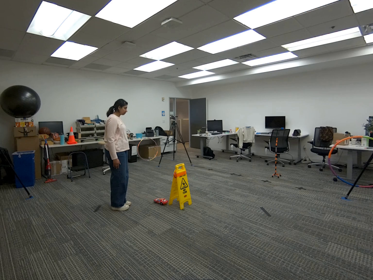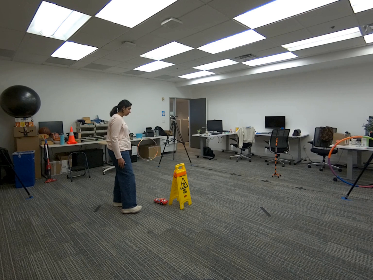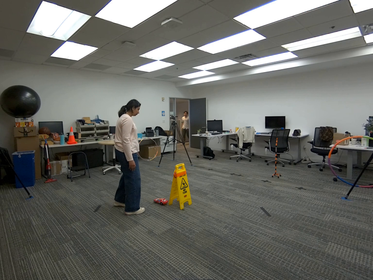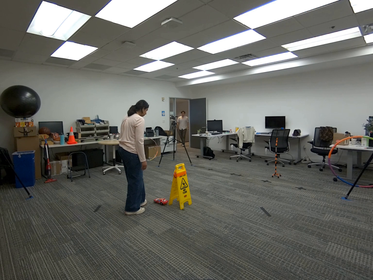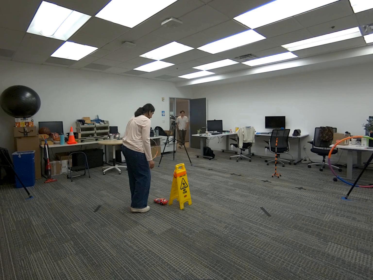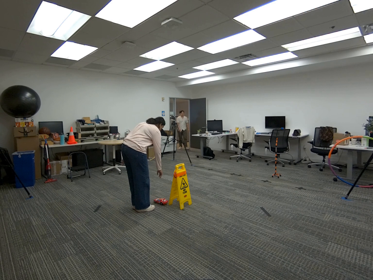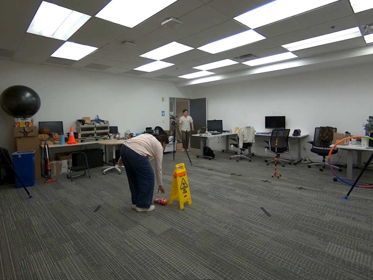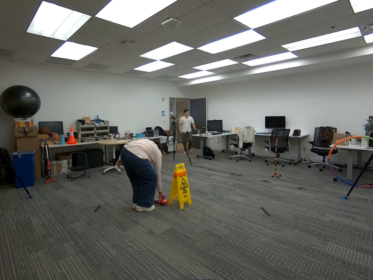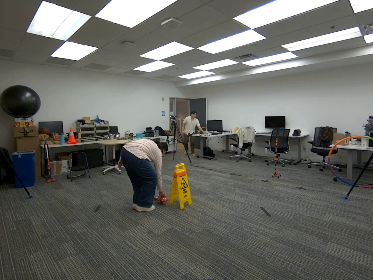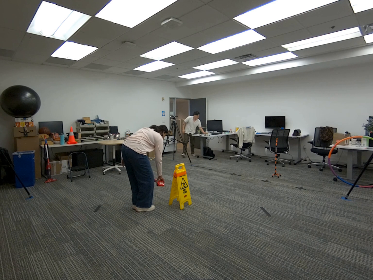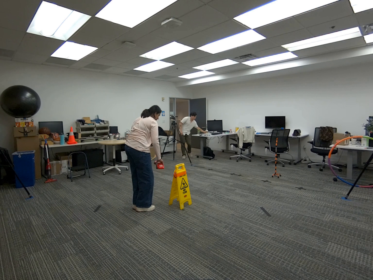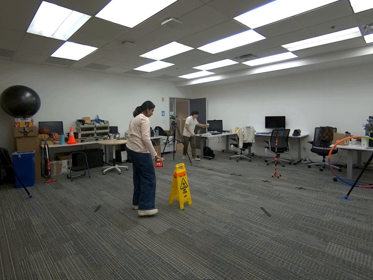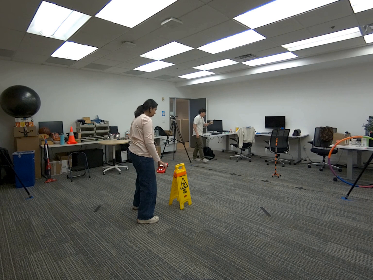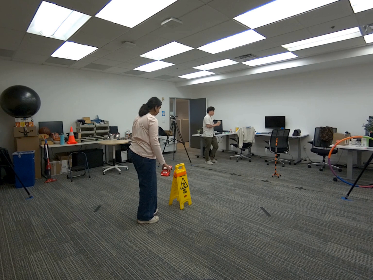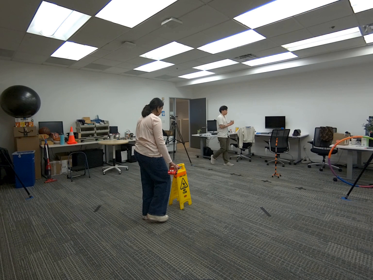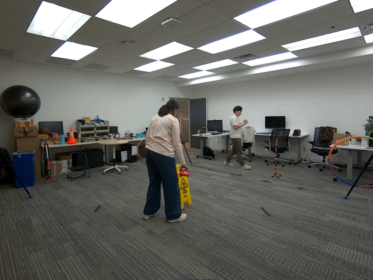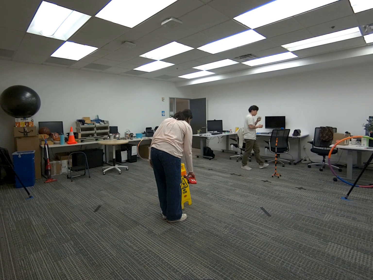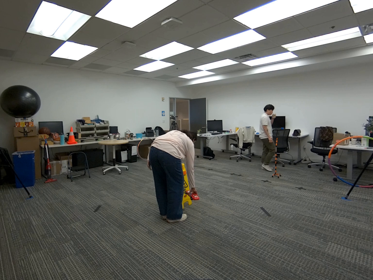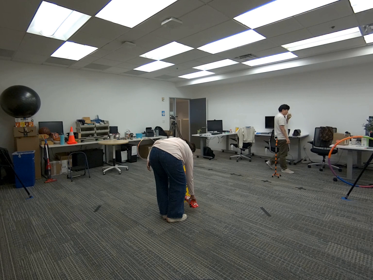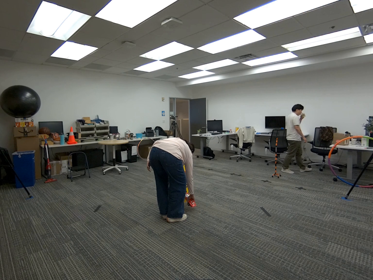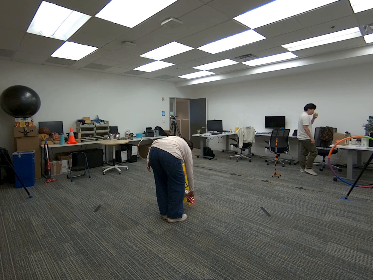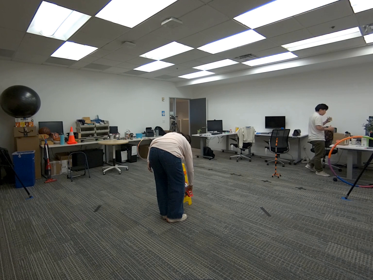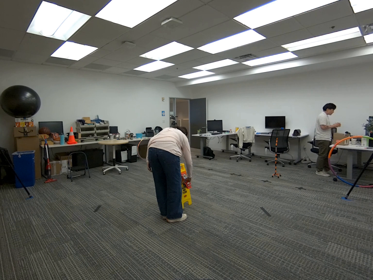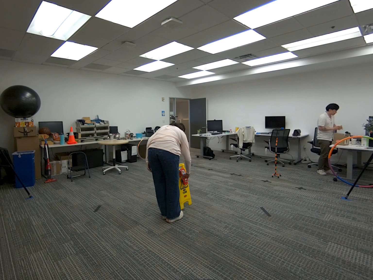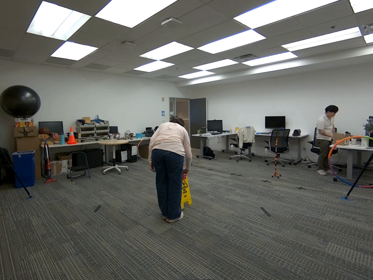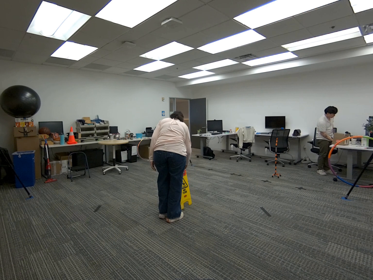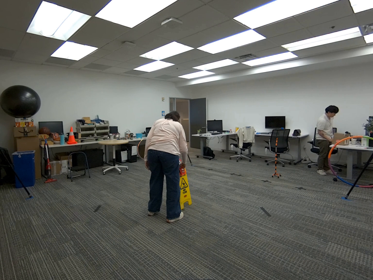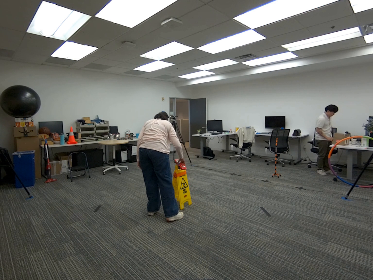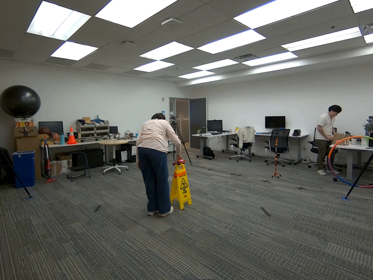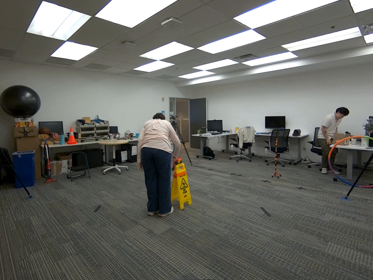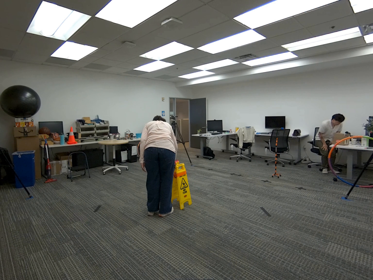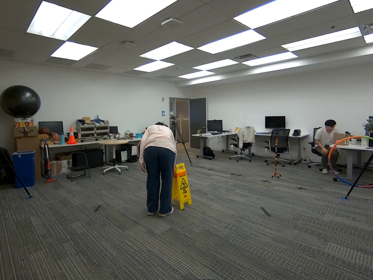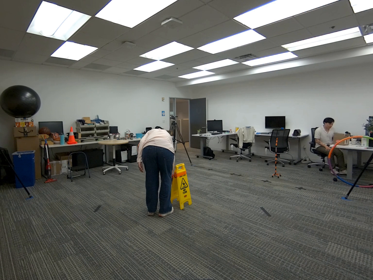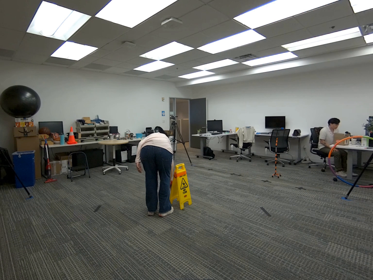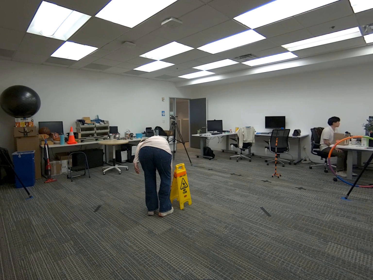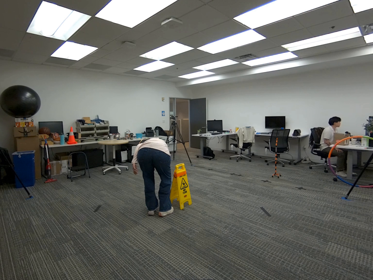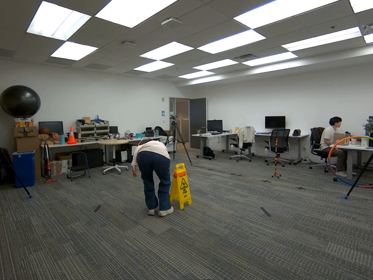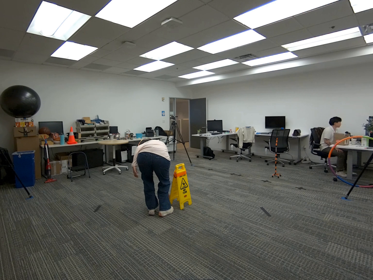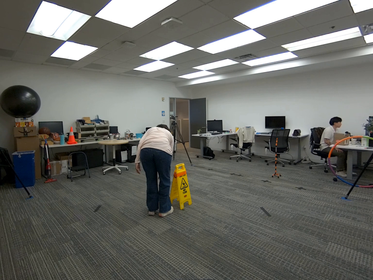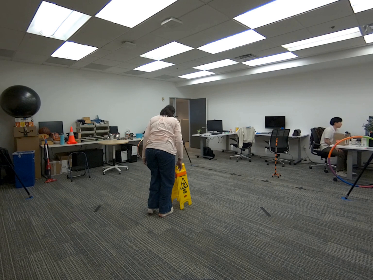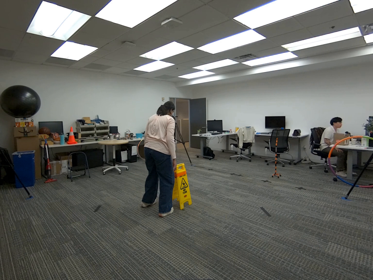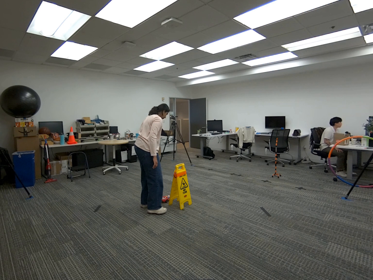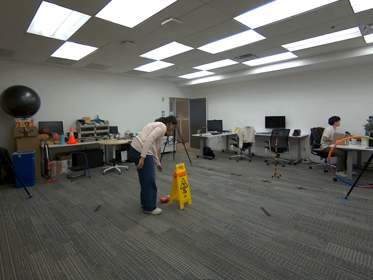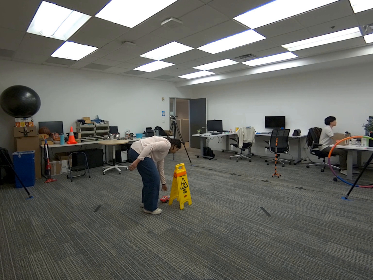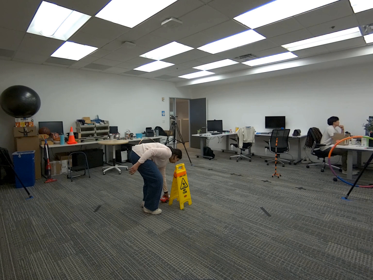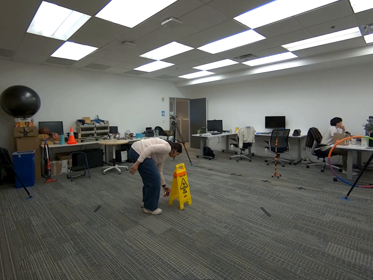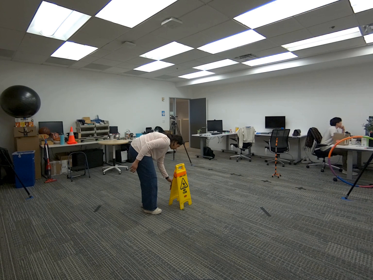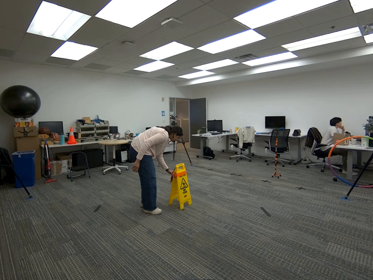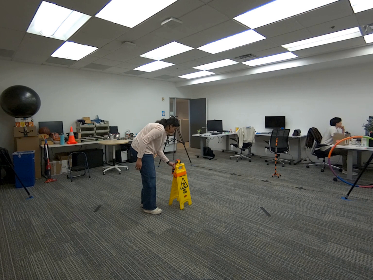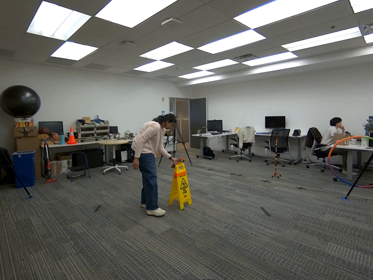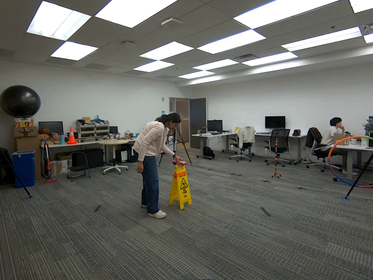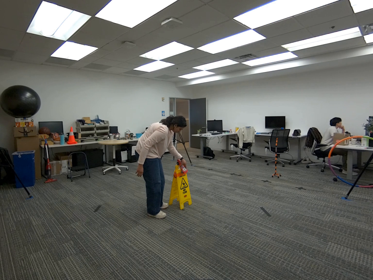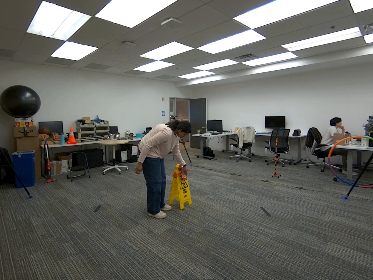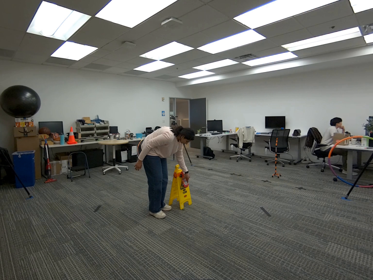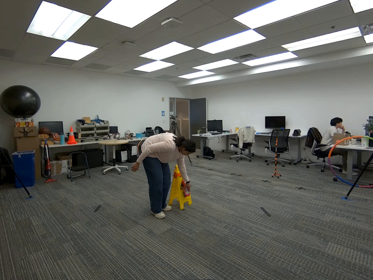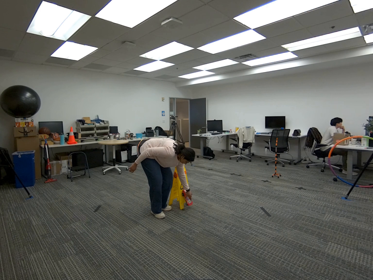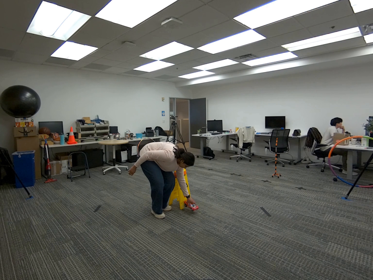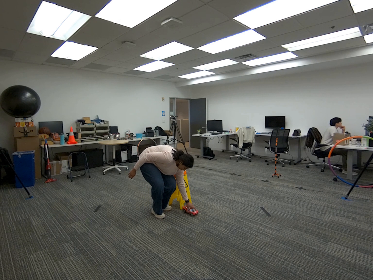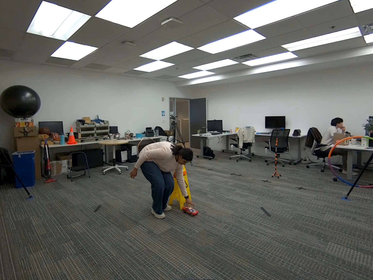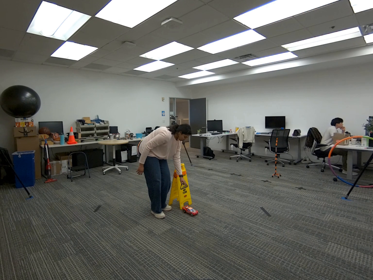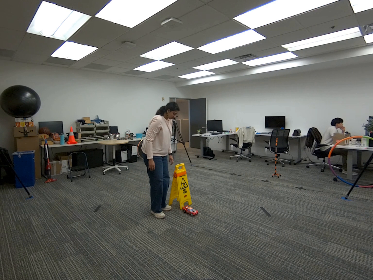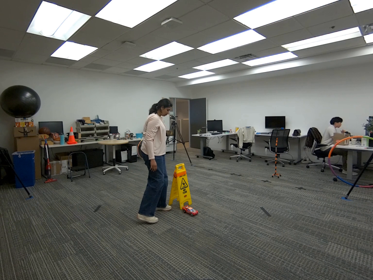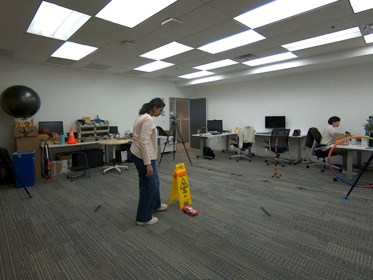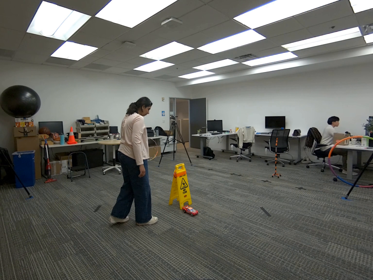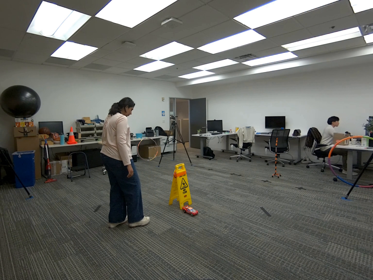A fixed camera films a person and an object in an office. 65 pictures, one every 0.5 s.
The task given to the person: Walk to the toy car and pick it up with your right hand. Put it down and roll it over the wet floor sign. Go to the other side, pick it up, and roll it back over the sign. Keep switching sides and repeating until finished.
